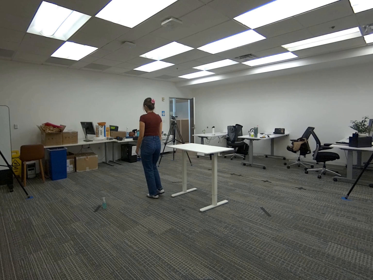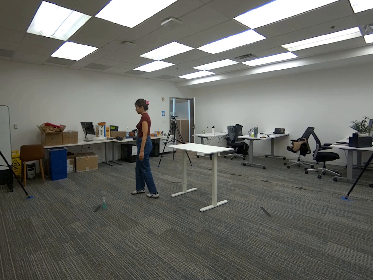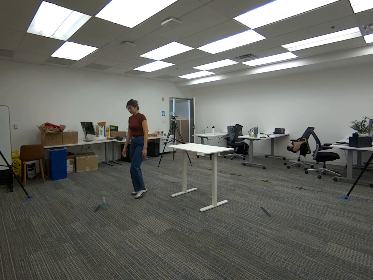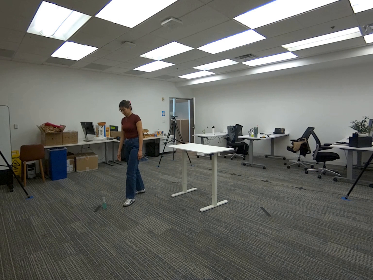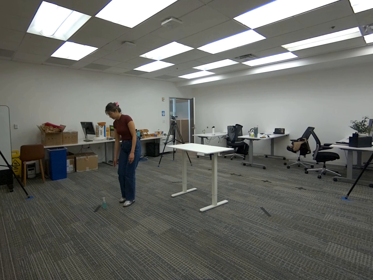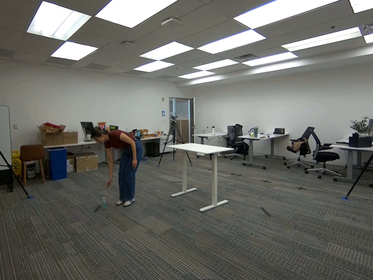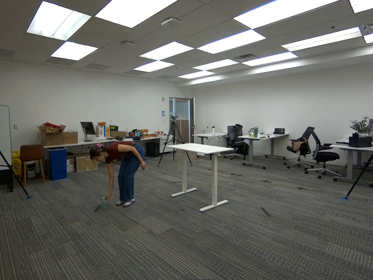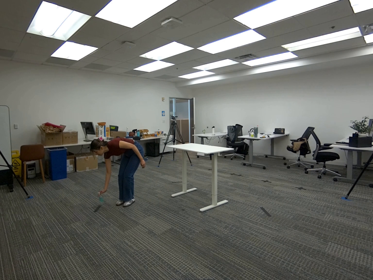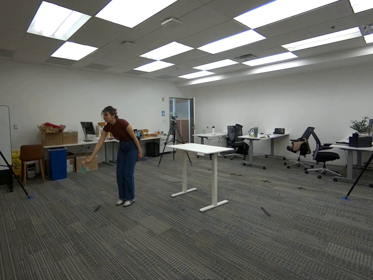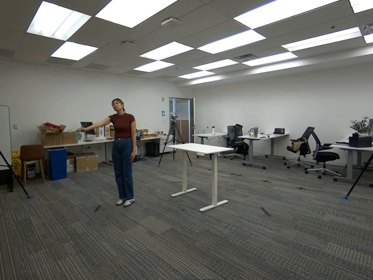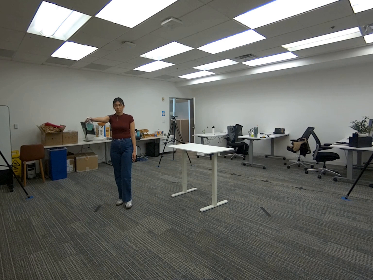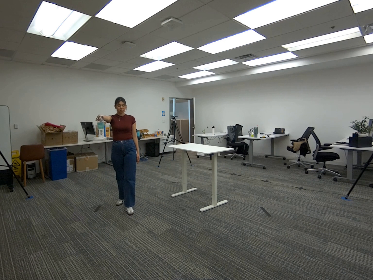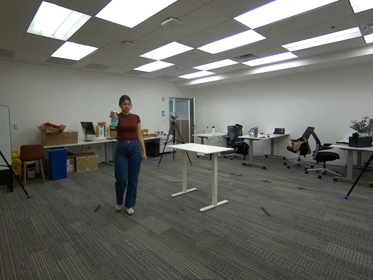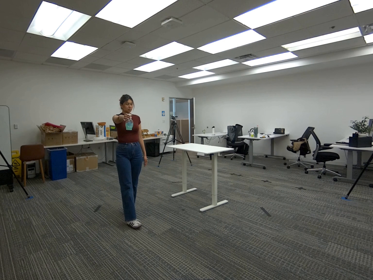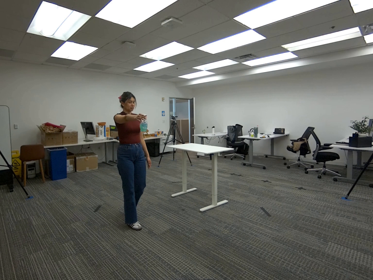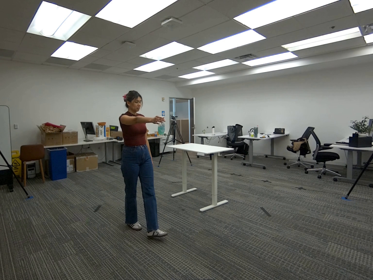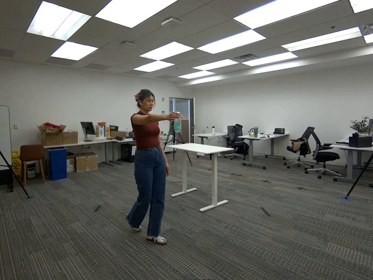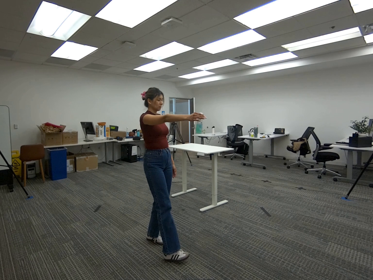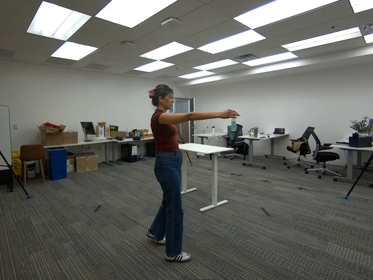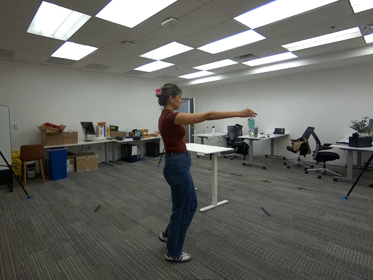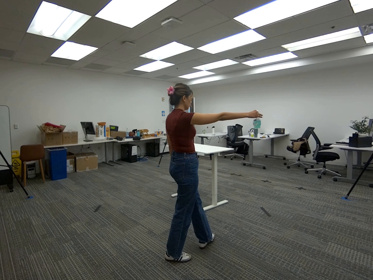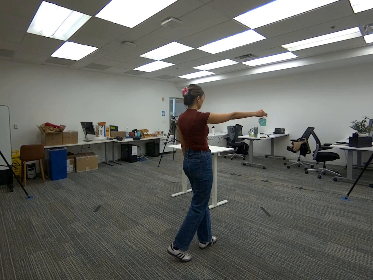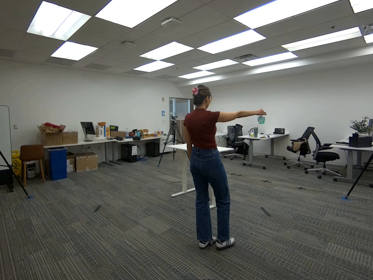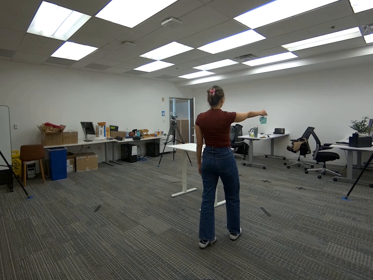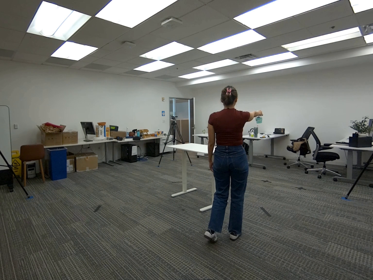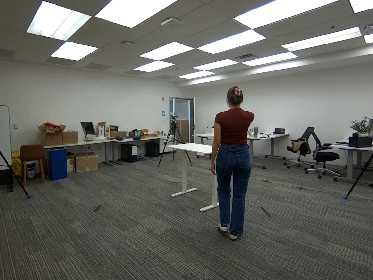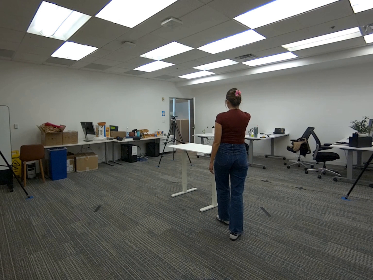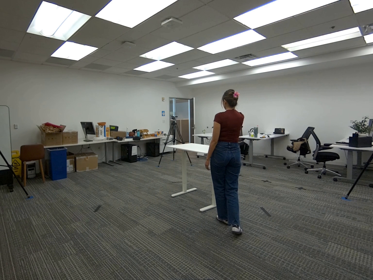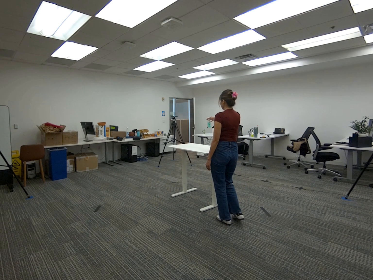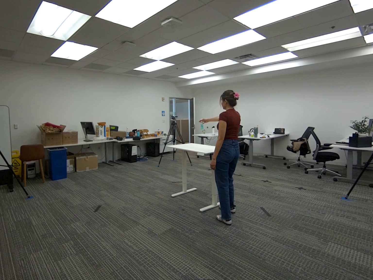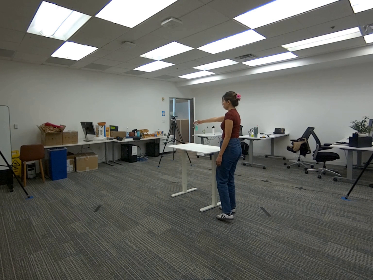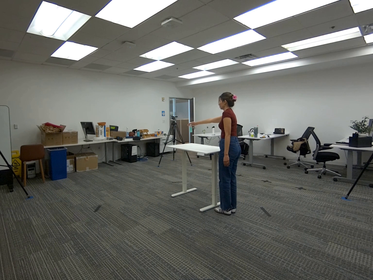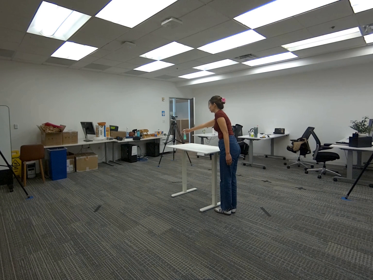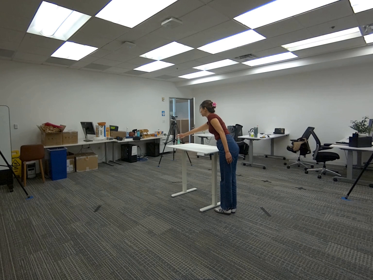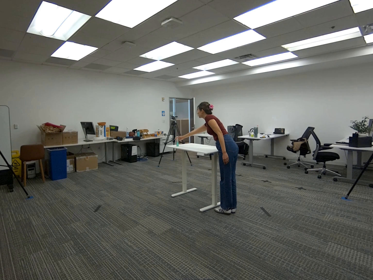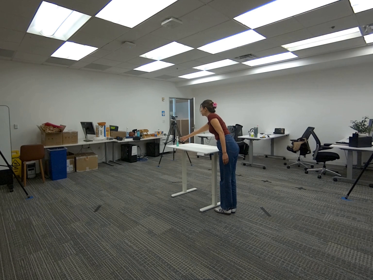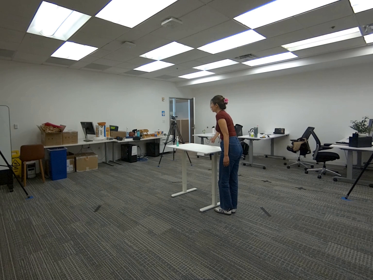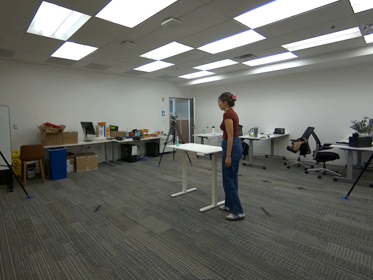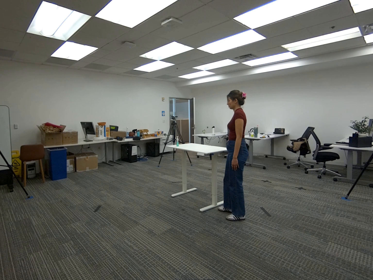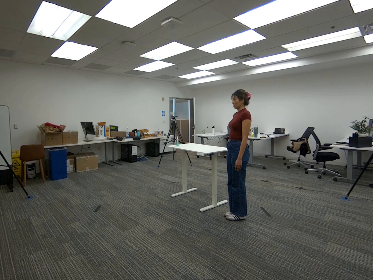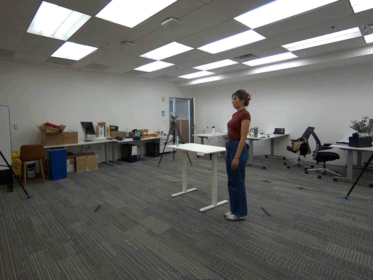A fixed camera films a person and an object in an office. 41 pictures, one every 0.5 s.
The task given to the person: Walk to the soap from the ground, pick up the soap with your right hand and place the soap on the white desk.
